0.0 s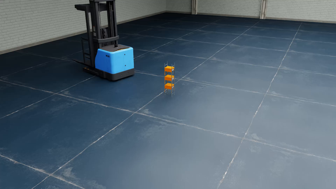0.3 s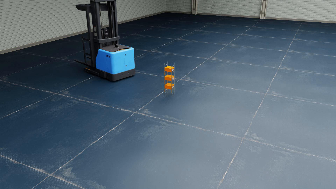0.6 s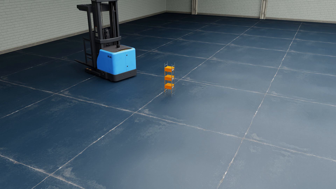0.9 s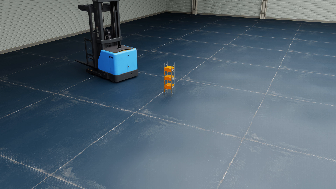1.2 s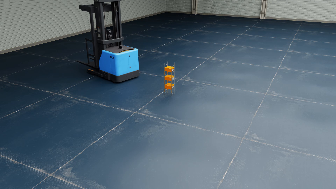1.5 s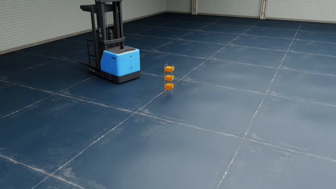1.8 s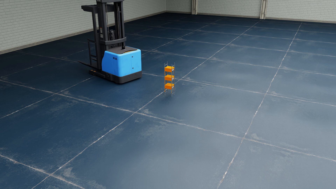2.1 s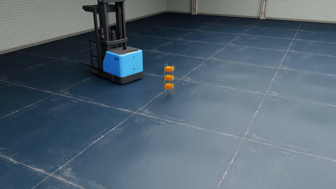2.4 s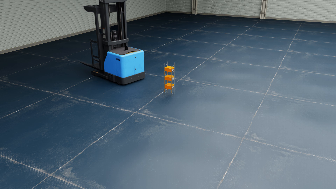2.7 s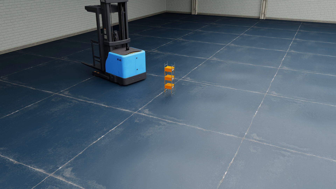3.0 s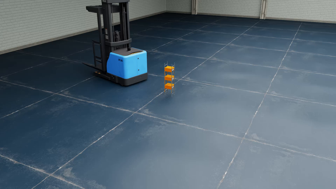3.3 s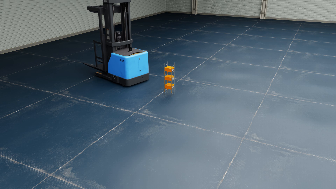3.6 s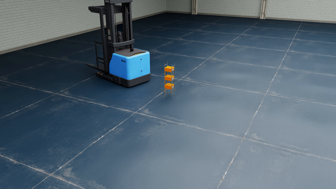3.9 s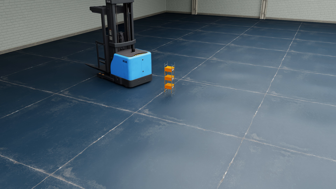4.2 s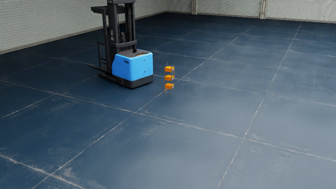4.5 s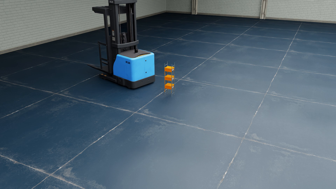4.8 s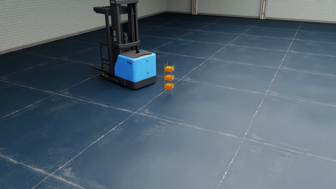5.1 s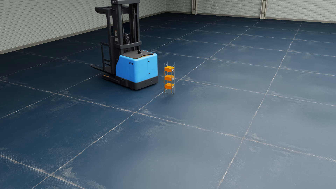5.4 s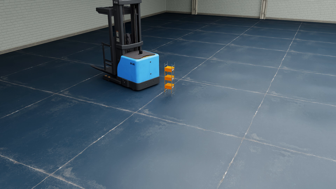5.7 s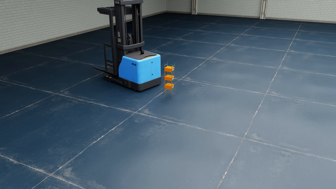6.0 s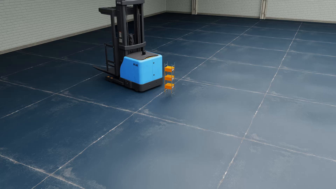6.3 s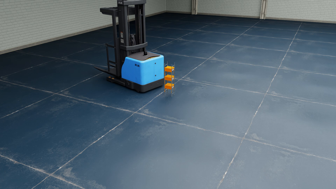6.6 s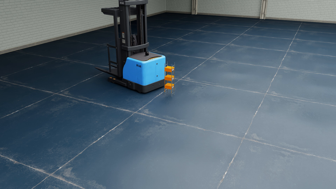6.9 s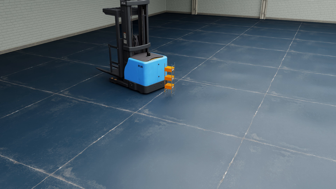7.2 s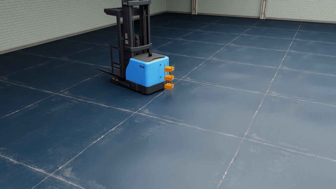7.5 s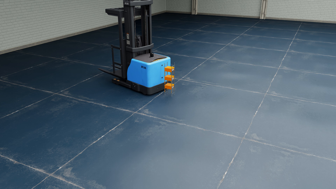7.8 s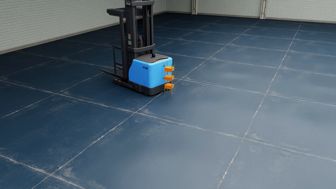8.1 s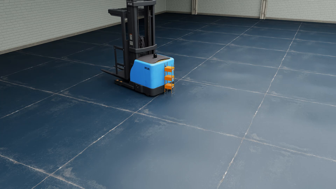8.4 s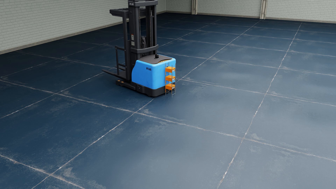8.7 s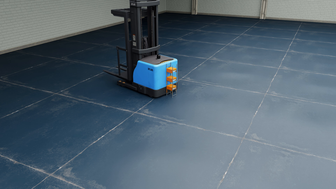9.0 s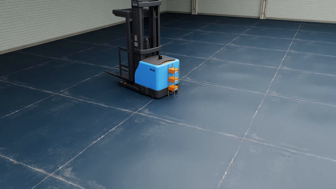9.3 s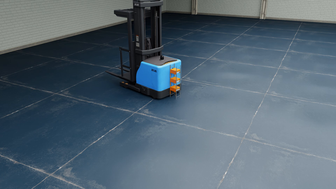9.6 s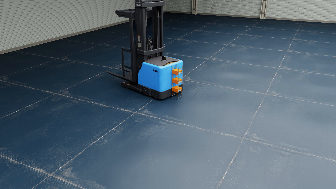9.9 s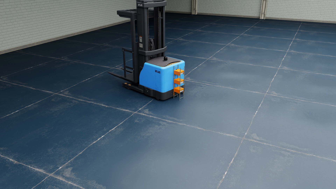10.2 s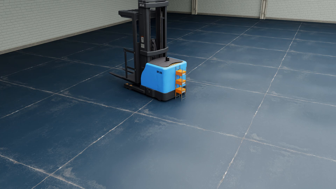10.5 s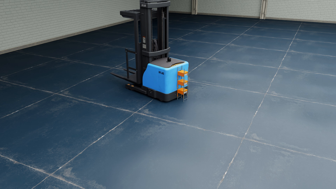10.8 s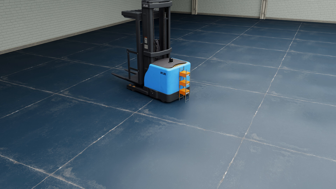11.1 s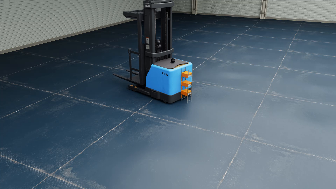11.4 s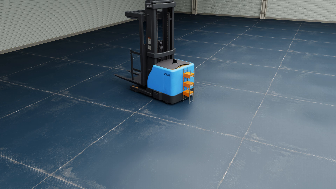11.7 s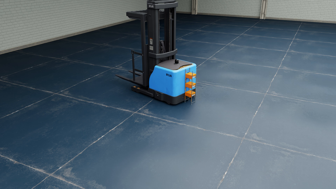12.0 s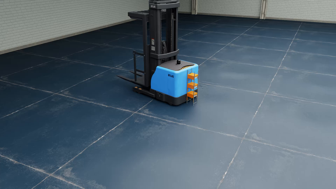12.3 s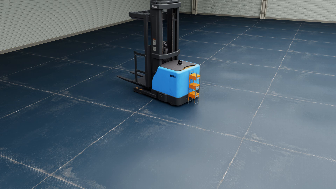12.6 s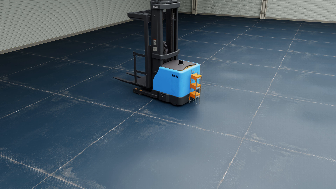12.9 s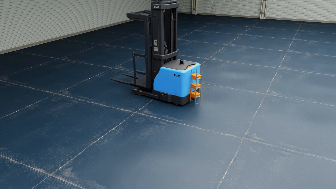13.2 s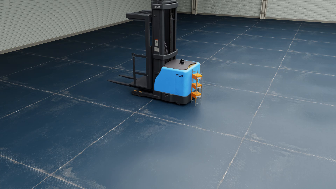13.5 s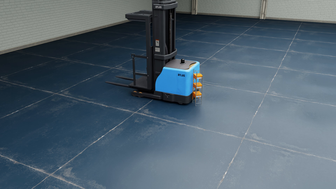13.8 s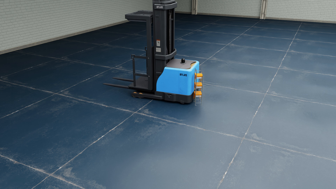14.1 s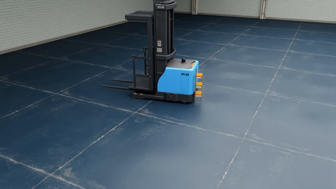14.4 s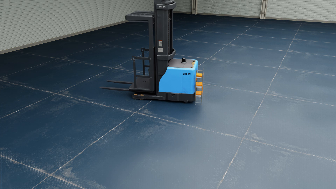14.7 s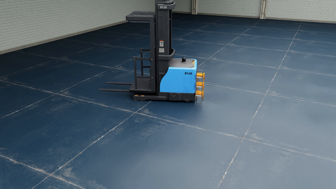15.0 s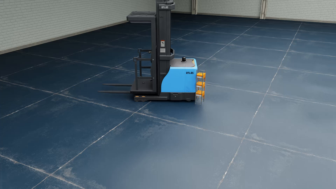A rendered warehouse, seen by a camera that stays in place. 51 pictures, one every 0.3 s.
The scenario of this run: A forklift runs into an object in its way.
